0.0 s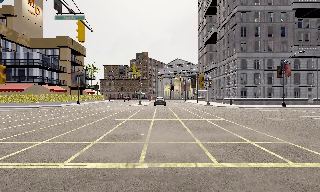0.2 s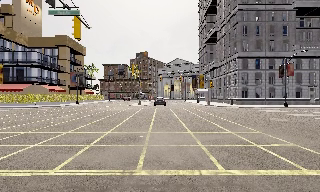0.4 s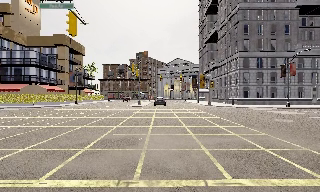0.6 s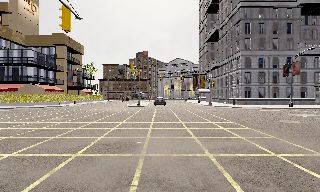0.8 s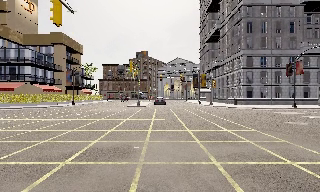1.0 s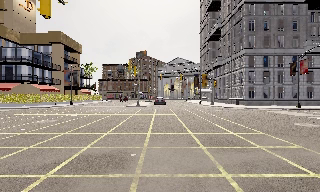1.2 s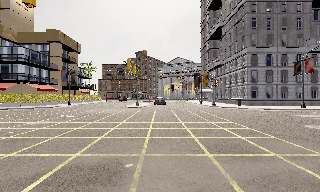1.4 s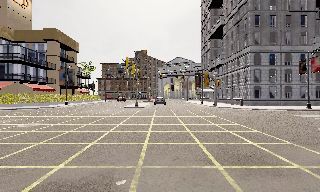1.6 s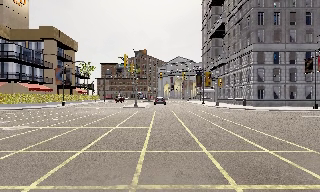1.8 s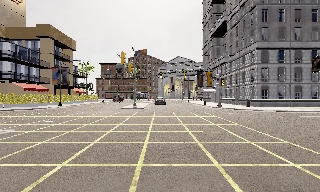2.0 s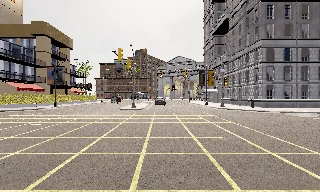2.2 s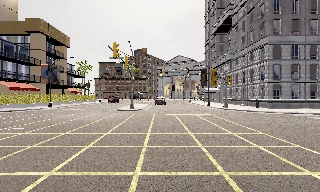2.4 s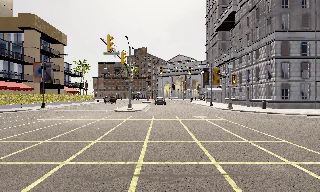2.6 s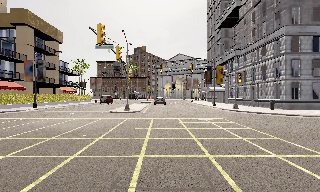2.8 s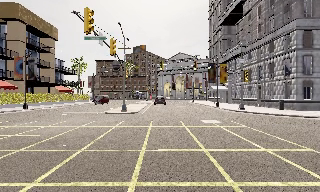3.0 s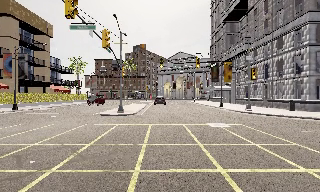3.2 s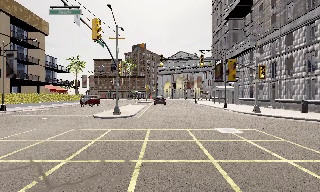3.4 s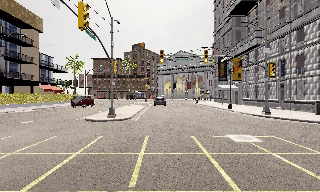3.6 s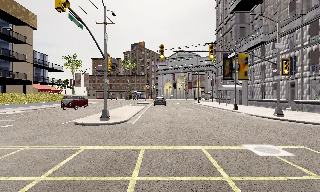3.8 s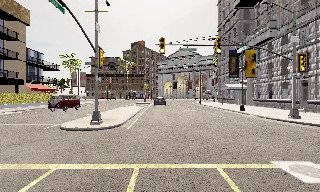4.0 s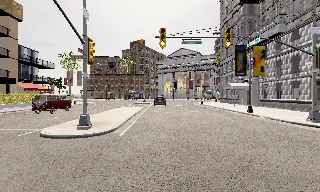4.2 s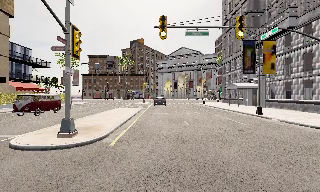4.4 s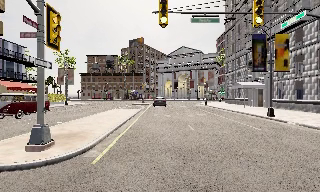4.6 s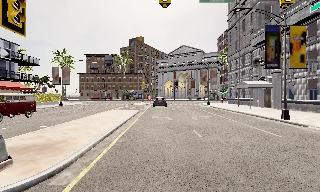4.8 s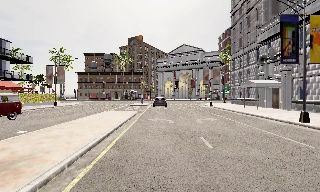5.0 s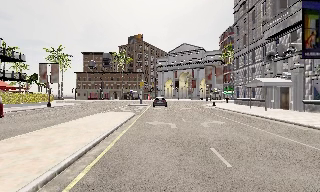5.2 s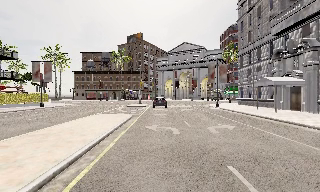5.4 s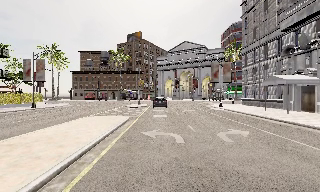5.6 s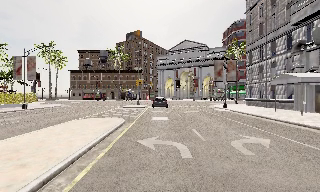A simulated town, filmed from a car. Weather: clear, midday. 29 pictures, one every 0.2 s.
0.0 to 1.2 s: The camera travels forward, about 3.5 m, so what stands in front looms larger. It gains speed.
1.2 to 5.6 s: The camera travels forward, about 30 m, so what stands in front looms larger.
The film runs forward here.
